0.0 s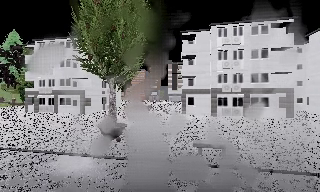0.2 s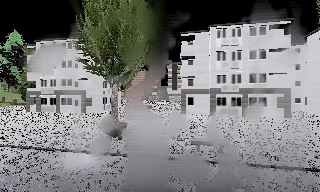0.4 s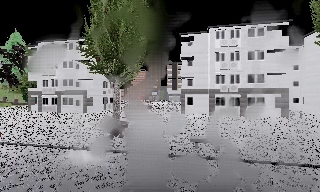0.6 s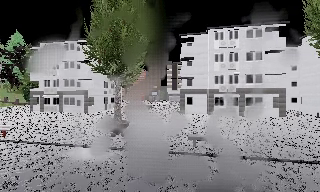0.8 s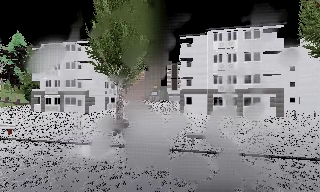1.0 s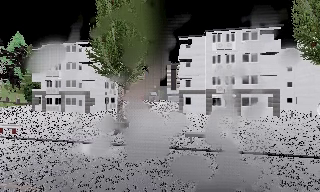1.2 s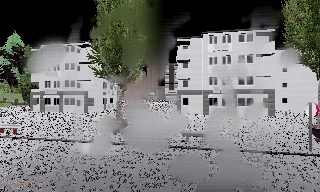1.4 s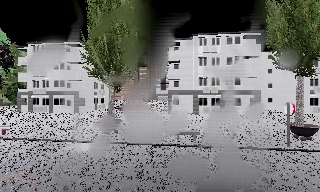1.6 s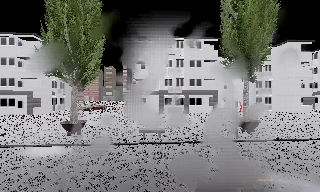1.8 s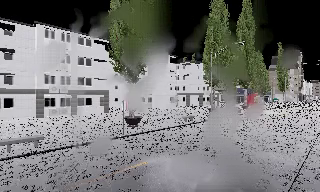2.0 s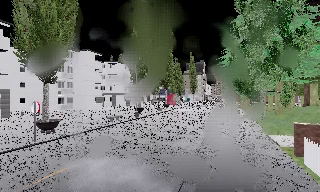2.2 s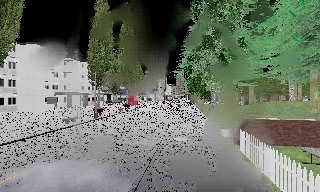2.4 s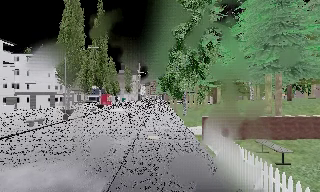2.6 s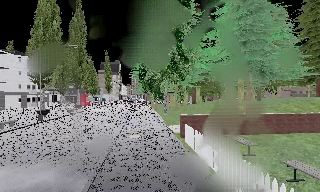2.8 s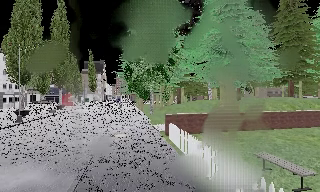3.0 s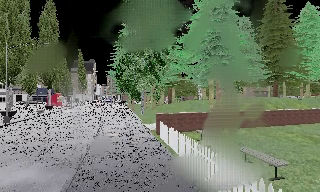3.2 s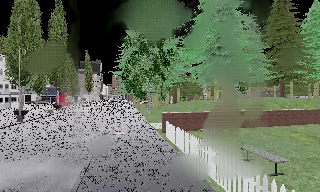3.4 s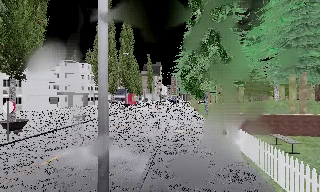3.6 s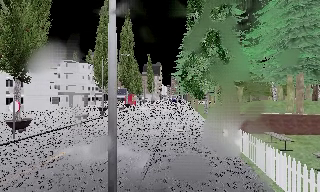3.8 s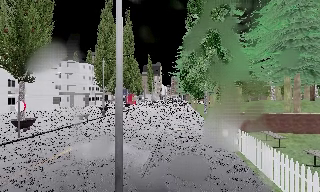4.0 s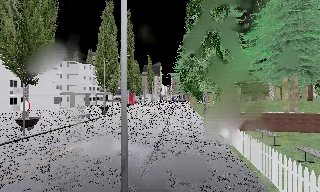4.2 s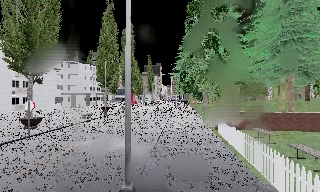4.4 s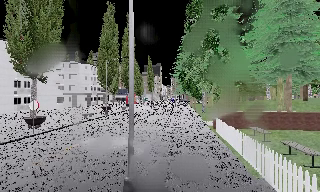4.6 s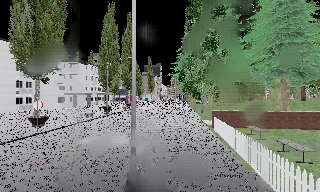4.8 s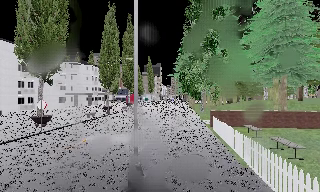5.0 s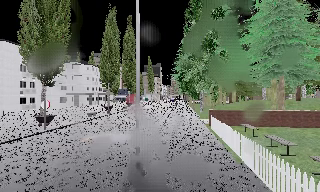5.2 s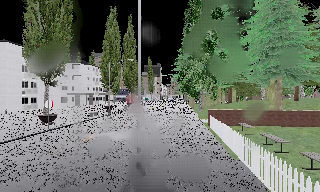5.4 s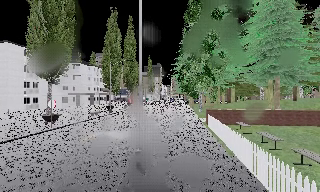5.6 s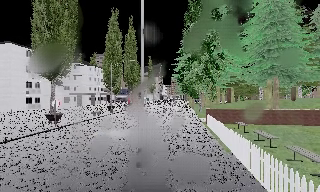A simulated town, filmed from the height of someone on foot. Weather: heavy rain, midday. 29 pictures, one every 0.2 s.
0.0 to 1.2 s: The camera travels backward, about 2 m, so what stands in front gets smaller.
1.2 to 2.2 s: The camera swings to its right by about 90 degrees, and the scene slides to the left. It travels backward, about 2 m.
2.2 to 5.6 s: The camera travels backward, about 6 m, so what stands in front gets smaller.
The film runs backward here.
